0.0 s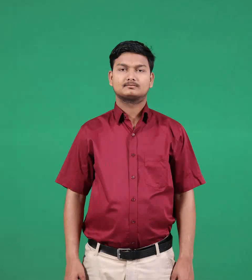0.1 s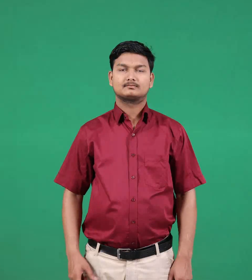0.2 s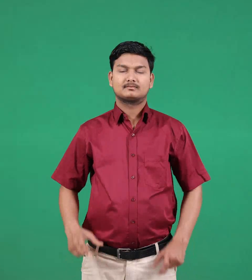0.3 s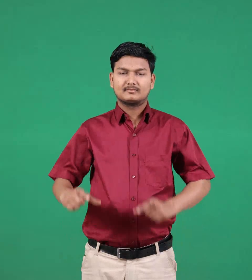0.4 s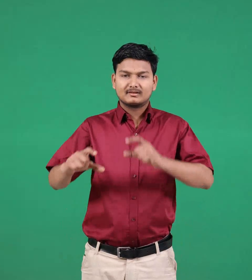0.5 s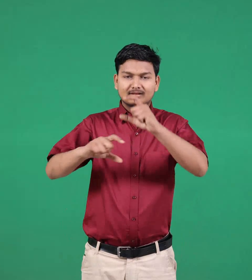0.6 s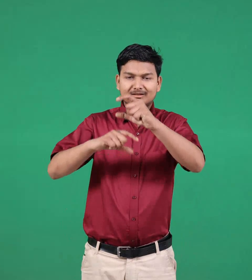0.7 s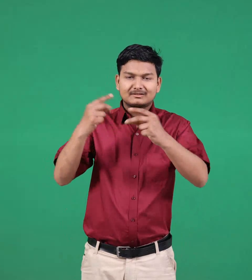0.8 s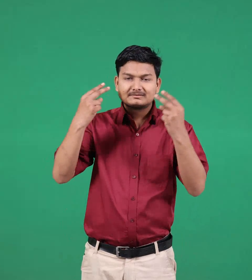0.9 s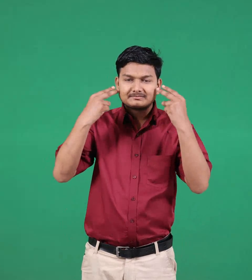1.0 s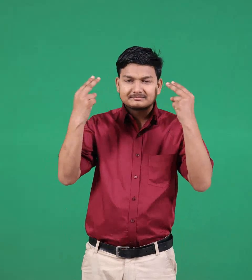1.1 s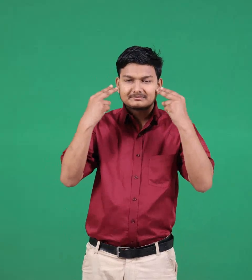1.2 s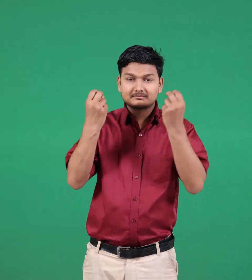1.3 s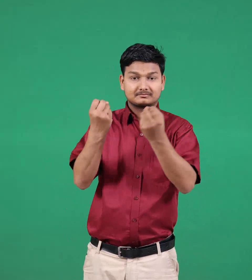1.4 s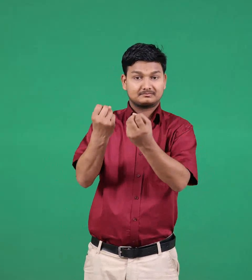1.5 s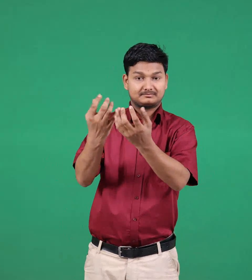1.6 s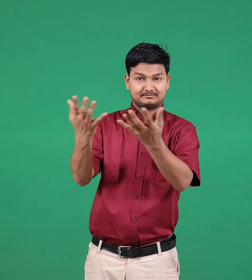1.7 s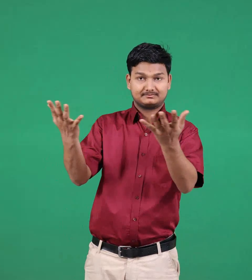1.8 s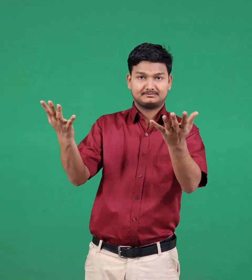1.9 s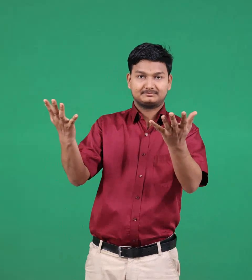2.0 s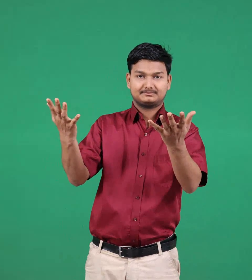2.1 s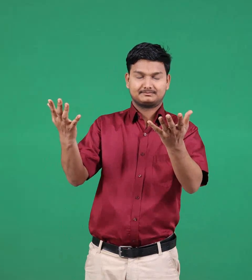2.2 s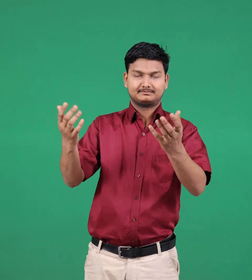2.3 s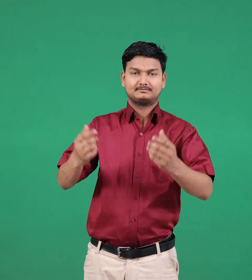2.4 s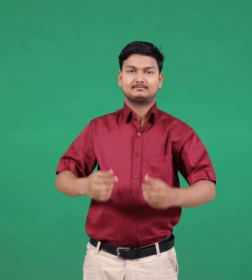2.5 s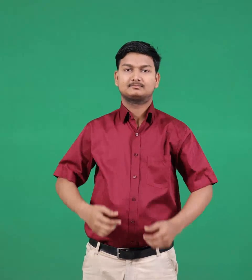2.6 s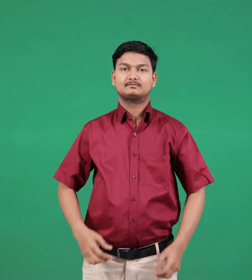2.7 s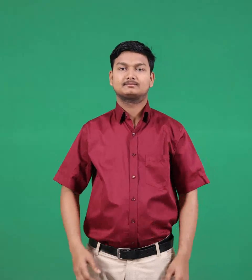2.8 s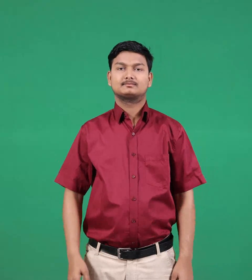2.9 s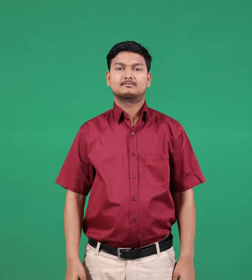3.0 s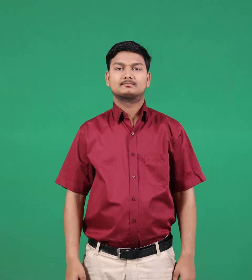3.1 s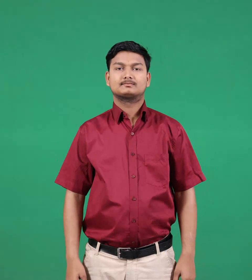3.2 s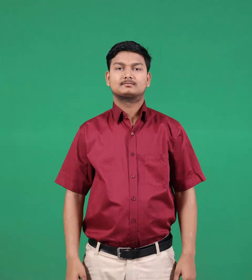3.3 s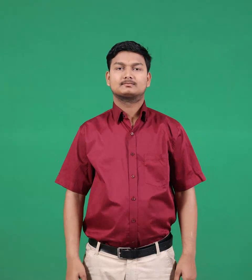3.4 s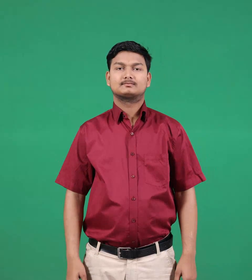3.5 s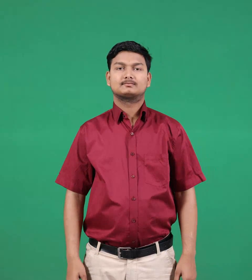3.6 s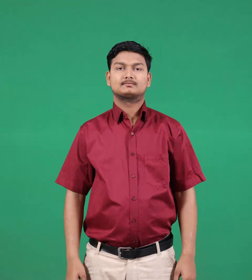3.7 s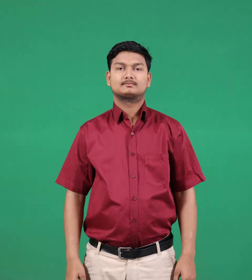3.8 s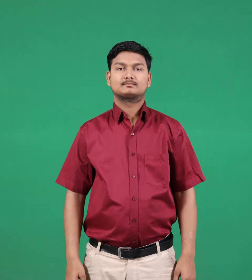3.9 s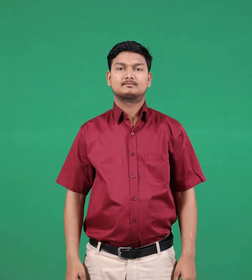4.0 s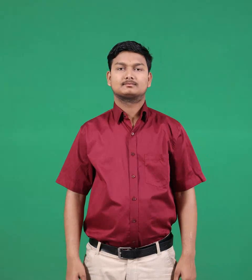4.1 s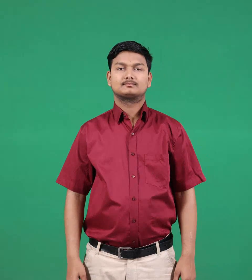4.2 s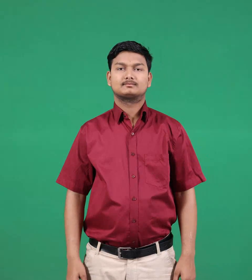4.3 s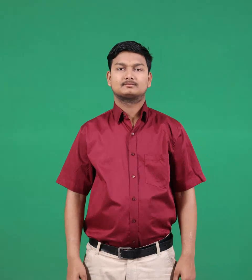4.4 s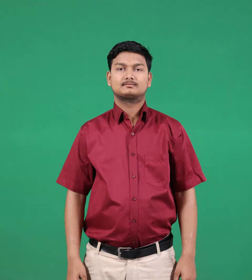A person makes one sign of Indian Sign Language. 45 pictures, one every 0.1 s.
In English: brands
